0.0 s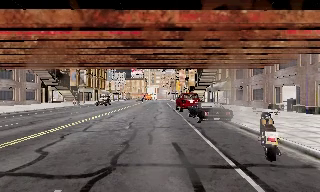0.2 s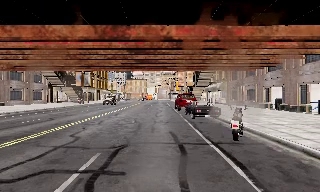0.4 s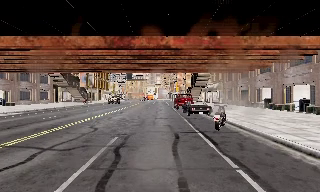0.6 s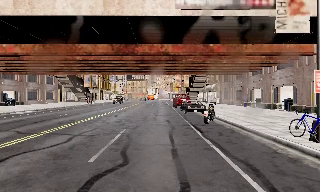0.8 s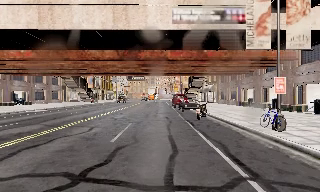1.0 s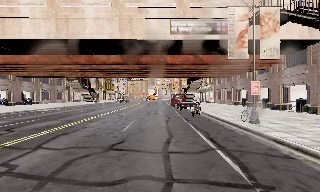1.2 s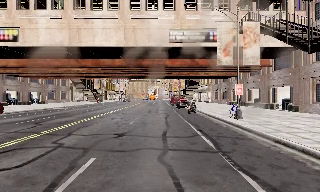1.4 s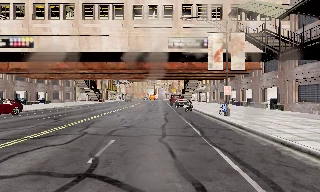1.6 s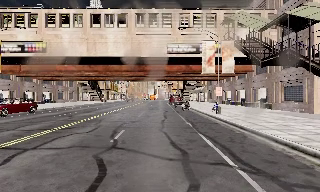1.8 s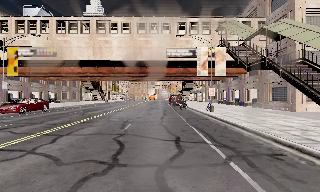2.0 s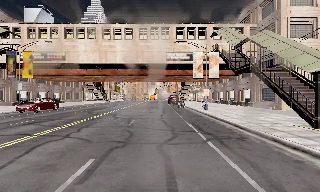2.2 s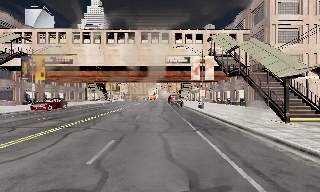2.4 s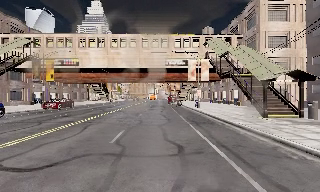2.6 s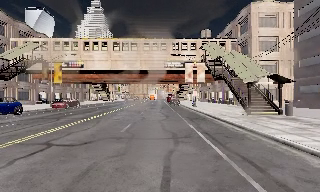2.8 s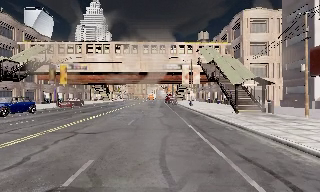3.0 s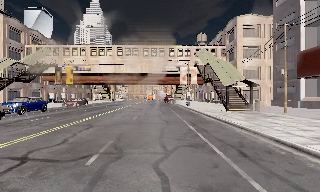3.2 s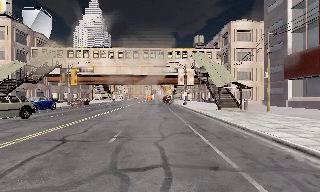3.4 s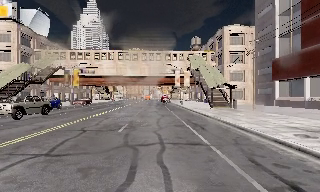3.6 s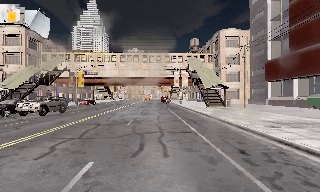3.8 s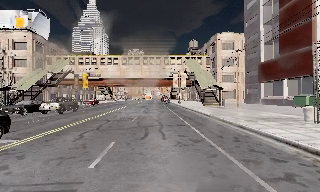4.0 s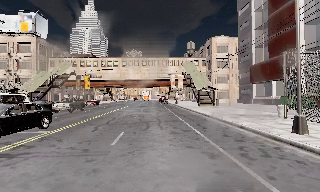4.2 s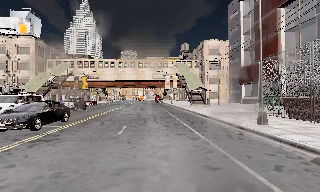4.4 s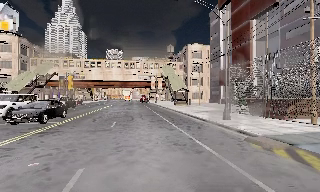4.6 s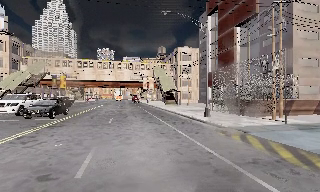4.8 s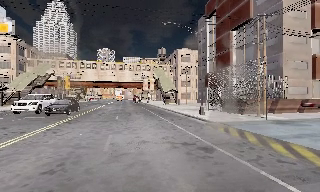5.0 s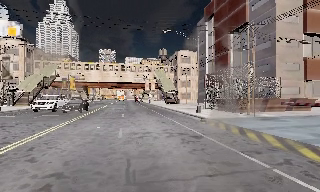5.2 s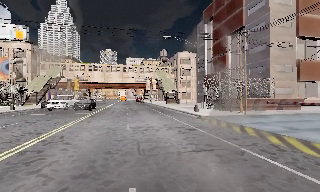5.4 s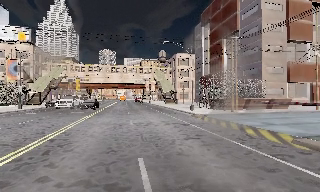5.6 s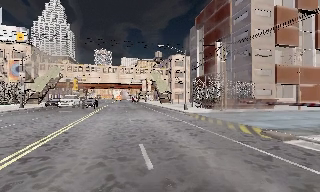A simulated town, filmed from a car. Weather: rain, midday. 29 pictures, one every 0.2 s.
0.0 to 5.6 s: The camera swings to its right by about 15 degrees, and the scene slides to the left. It travels backward, about 50 m, so what stands in front gets smaller.
The film runs backward here.
